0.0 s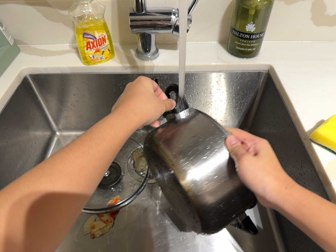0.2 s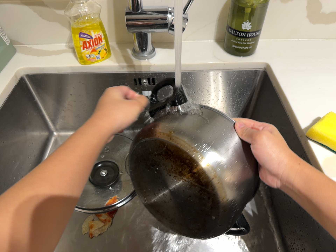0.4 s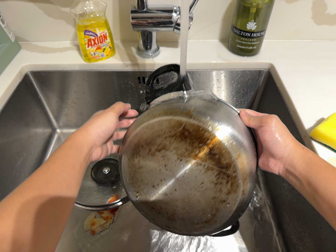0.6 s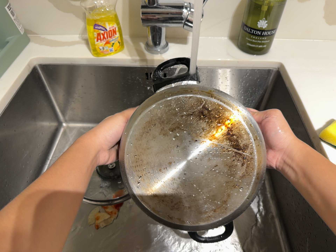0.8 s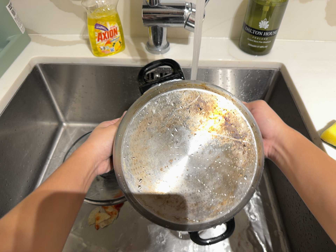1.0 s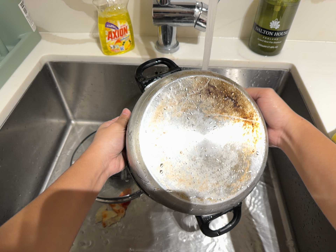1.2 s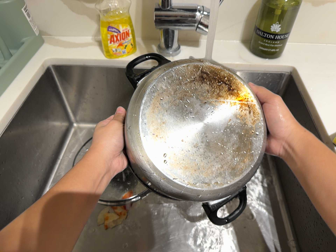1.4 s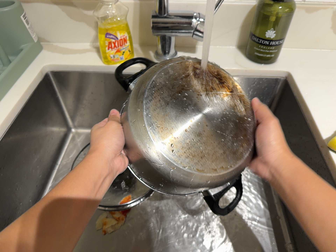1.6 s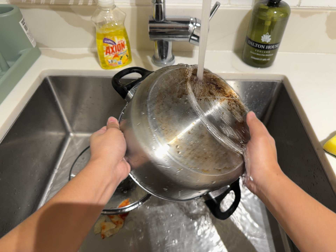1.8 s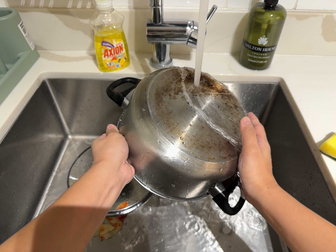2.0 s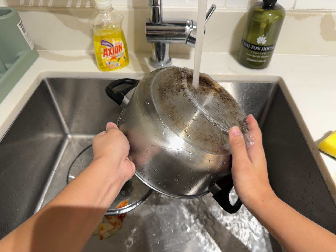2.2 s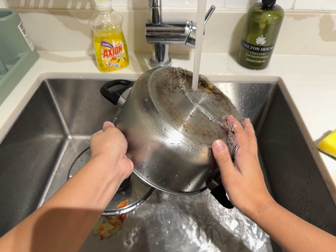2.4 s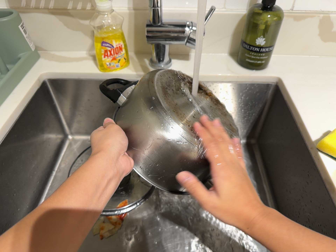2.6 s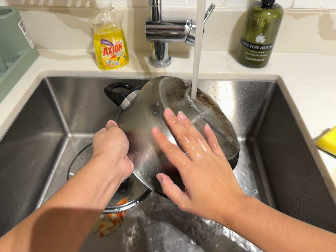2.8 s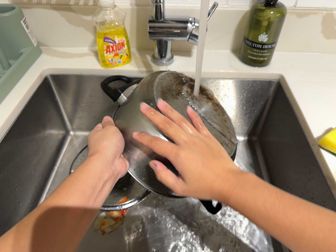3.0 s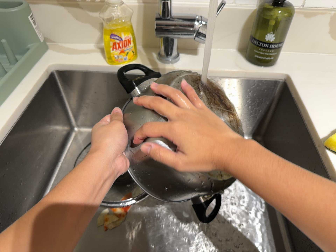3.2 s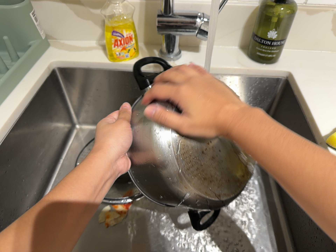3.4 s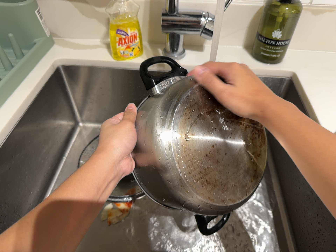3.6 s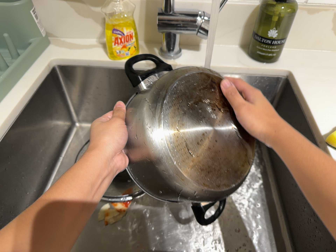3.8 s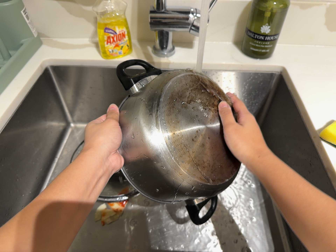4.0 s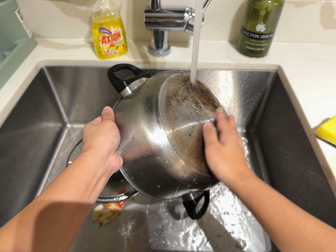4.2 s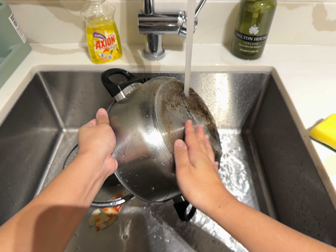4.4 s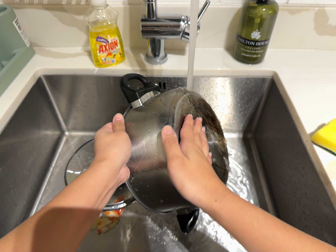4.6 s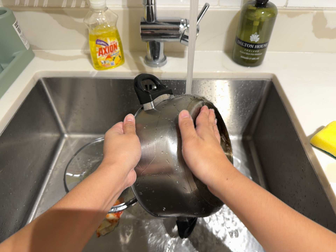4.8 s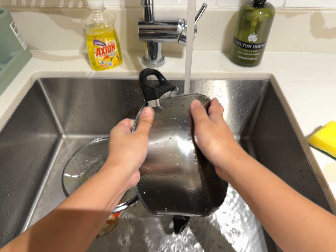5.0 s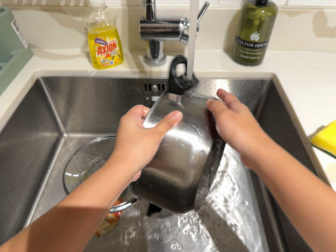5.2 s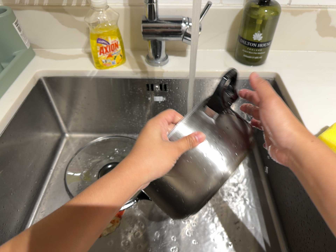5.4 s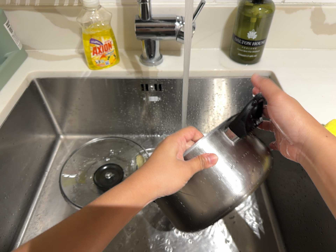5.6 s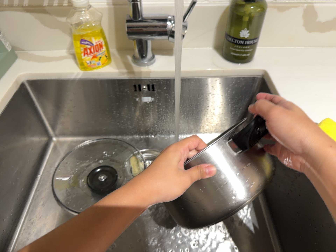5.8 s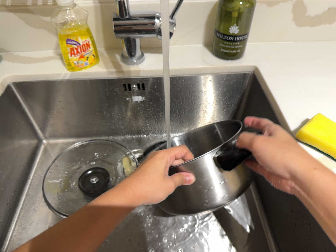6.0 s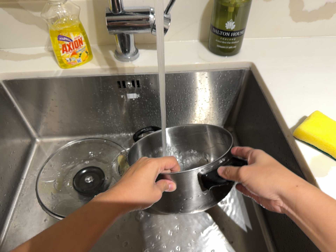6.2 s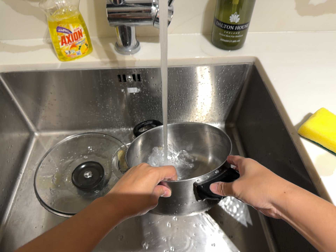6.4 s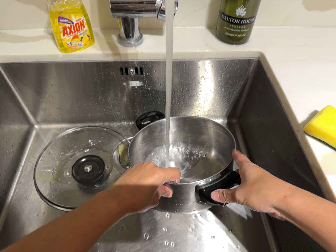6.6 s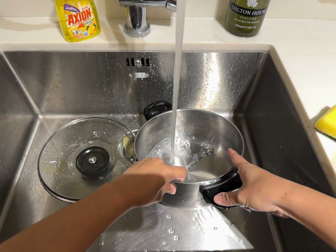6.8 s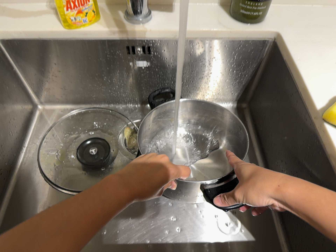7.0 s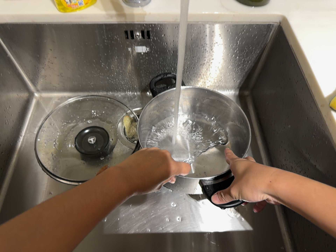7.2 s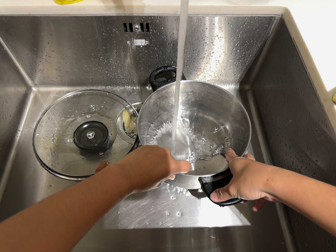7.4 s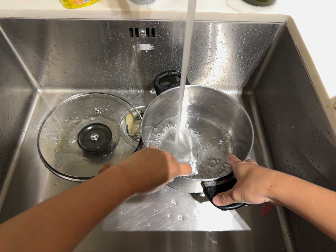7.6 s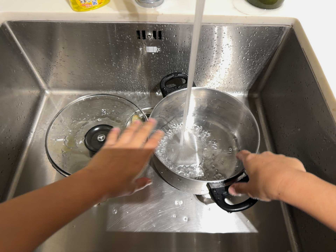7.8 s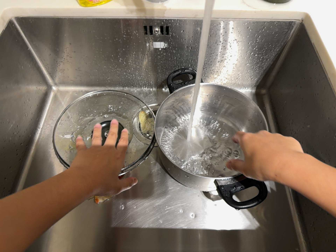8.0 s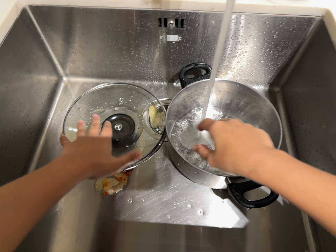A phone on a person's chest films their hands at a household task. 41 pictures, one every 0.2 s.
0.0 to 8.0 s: The camera travels forward, about 8 cm, so what stands in front looms larger. Its aim tips toward the bottom of its view by about 10 degrees, and the scene shifts upward.
The film runs forward here.
